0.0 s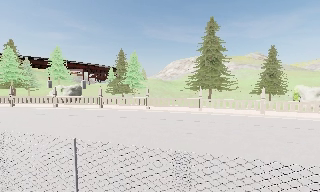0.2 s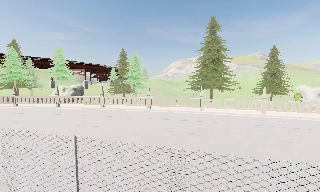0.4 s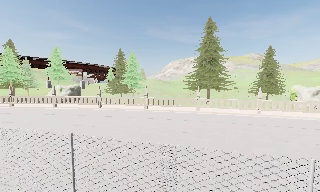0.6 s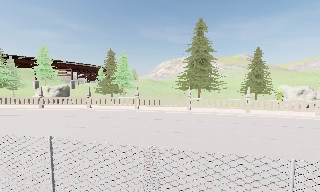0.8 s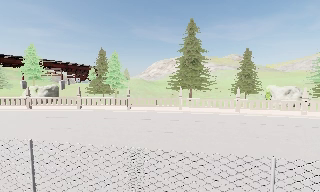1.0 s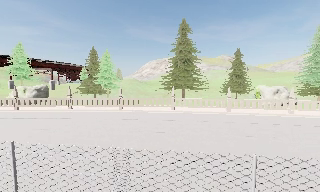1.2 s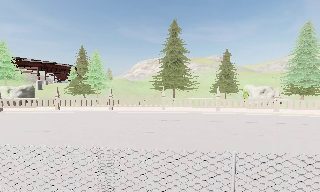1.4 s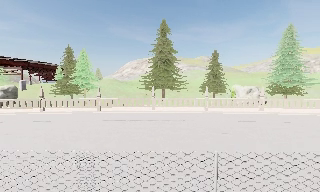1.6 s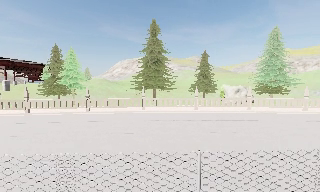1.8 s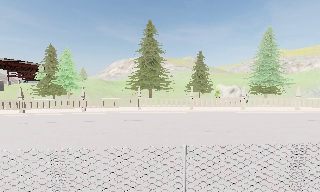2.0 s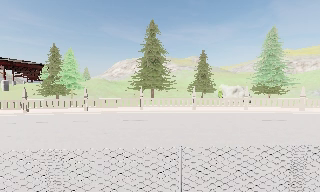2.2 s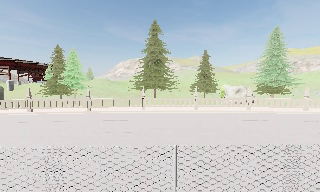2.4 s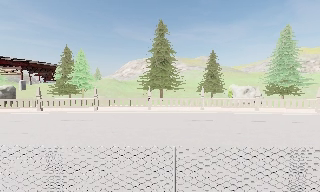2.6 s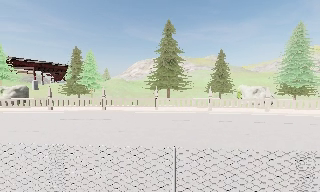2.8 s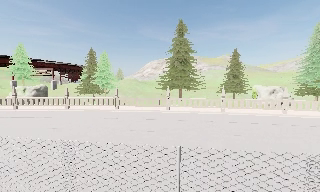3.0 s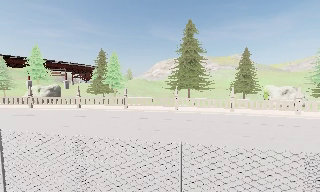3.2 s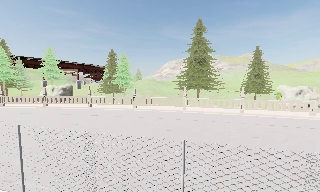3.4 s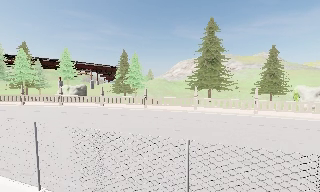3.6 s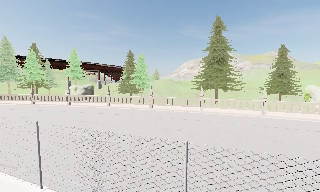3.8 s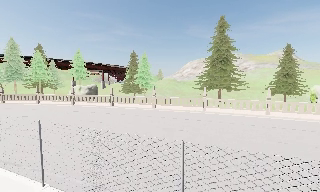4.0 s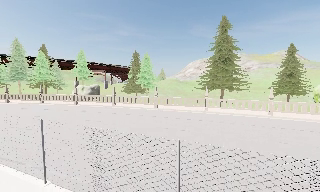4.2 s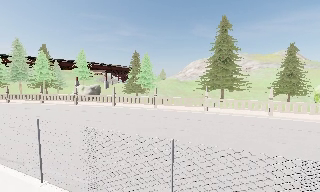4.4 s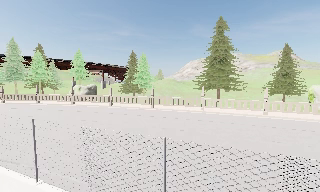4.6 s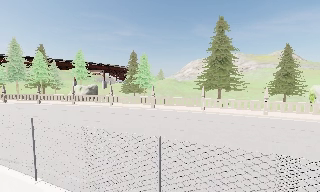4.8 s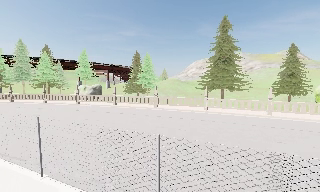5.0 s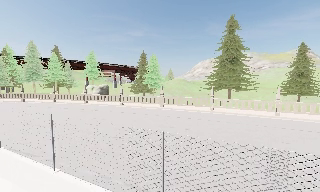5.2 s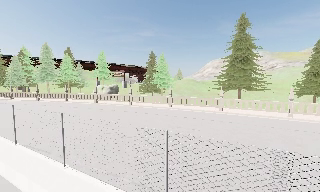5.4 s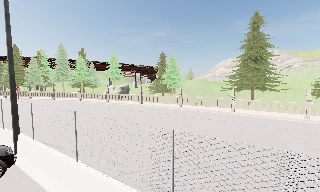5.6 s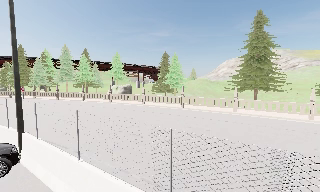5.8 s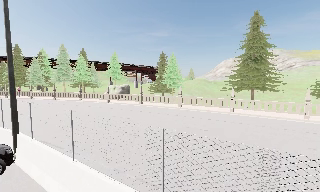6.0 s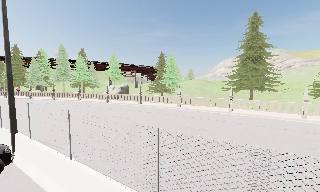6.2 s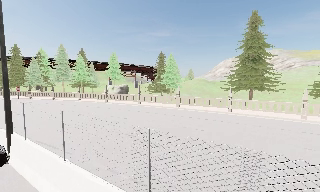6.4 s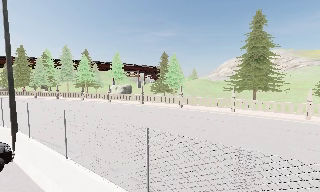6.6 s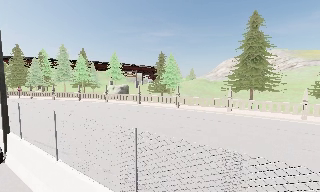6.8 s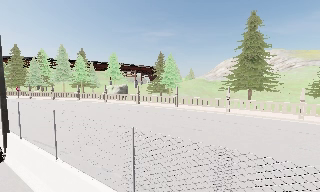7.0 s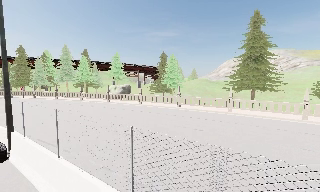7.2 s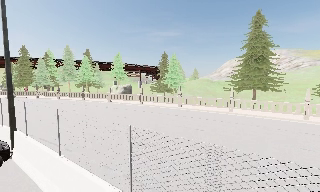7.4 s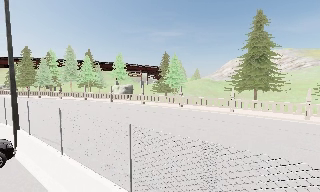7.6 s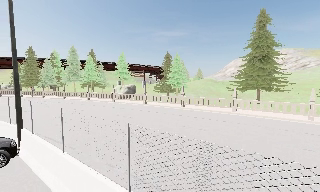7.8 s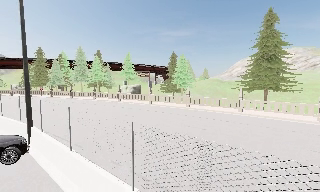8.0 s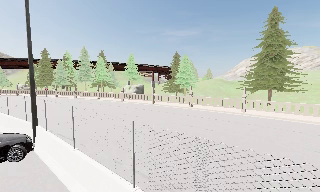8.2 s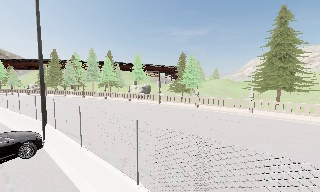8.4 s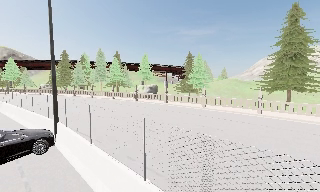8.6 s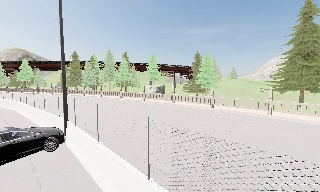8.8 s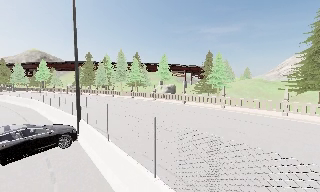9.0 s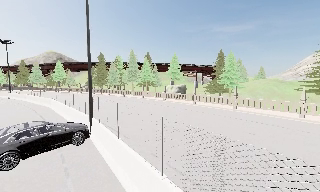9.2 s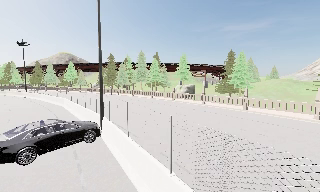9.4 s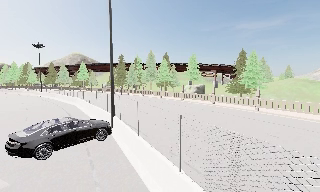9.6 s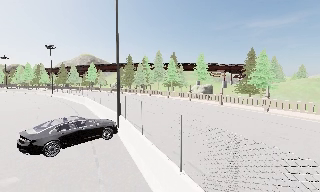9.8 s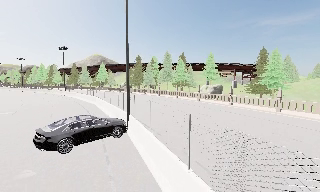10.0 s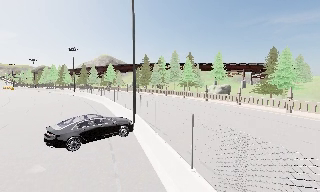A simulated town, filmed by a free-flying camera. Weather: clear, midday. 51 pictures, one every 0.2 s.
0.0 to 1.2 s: The camera swings to its right by about 10 degrees, and the scene slides to the left. It travels to its right, about 0.5 m, so close, fixed things drift to the left.
1.2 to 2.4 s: The camera travels to its right, about 0.5 m, so close, fixed things drift to the left.
2.4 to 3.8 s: The camera pans to its left, which is counterclockwise from overhead, by about 20 degrees. It travels to its right, about 0.5 m.
3.8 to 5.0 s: The camera shifts only a little, or ends up much as it began.
5.0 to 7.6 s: The camera pans to its left, which is counterclockwise from overhead, by about 10 degrees. It travels to its right, about 1.5 m.
7.6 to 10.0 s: The camera swings to its left by about 35 degrees, and the scene slides to the right. It travels backward and to its right, about 1 m.
The film runs forward here.
